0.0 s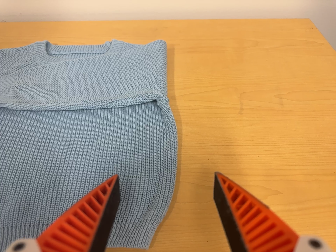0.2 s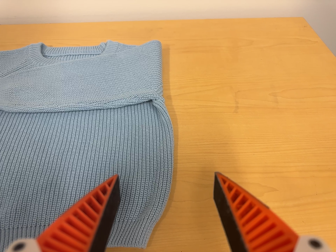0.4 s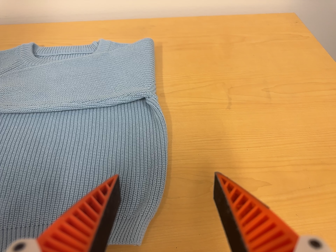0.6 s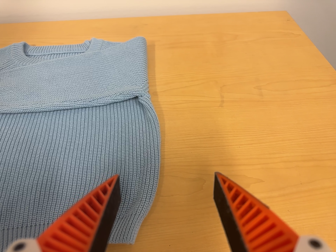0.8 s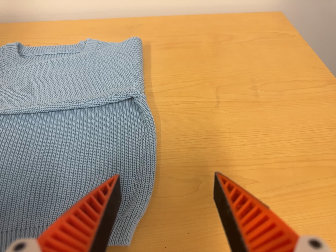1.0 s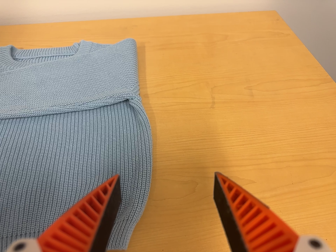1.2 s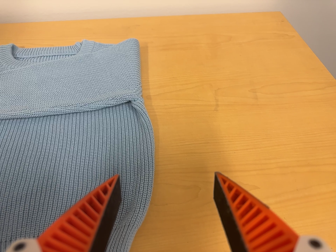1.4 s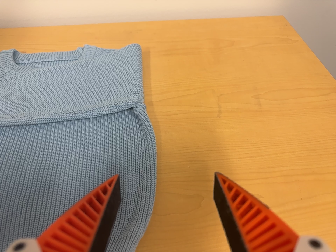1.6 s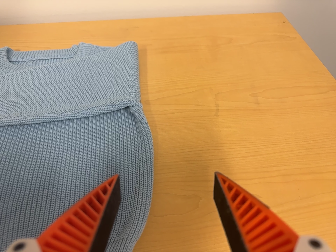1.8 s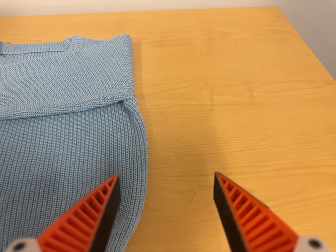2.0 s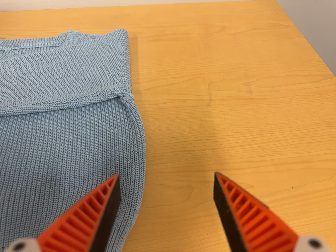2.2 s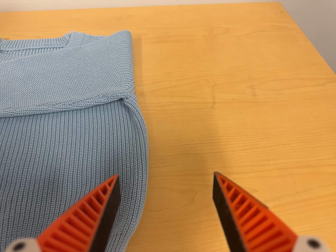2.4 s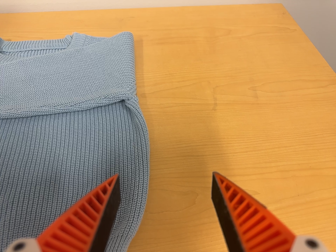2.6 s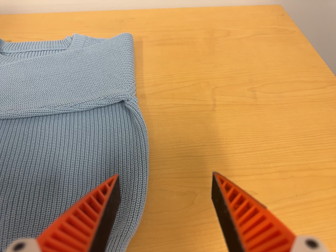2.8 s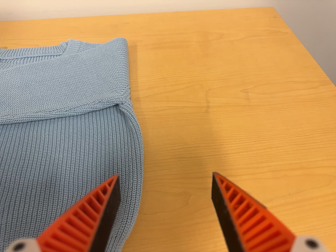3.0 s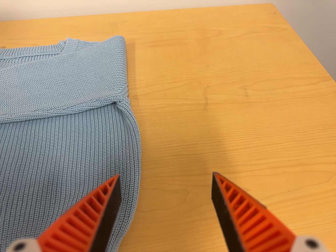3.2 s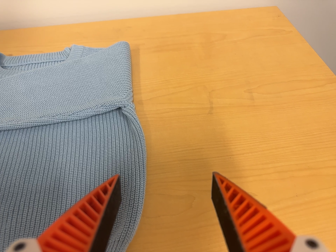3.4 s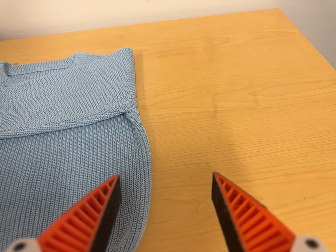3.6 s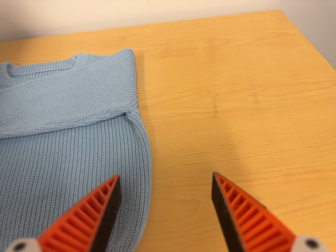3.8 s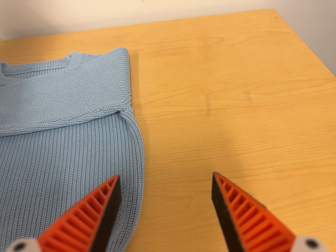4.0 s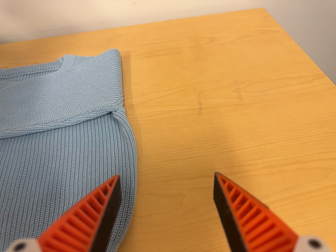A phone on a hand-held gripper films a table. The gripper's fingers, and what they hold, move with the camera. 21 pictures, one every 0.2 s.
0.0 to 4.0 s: The camera travels to its right, about 6 cm, so close, fixed things drift to the left. It rolls about its line of sight by about 10 degrees, and the scene rotates counterclockwise.
The film runs forward here.
